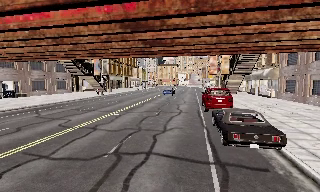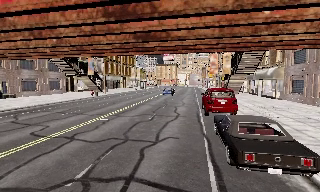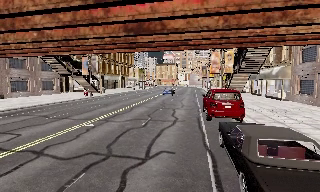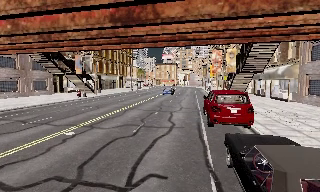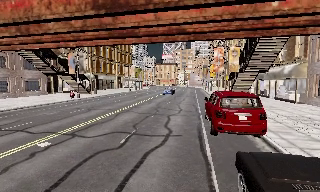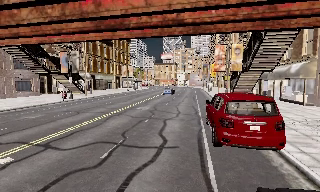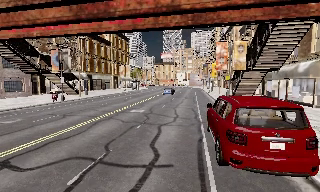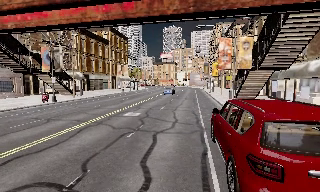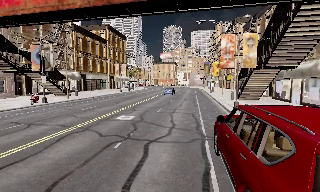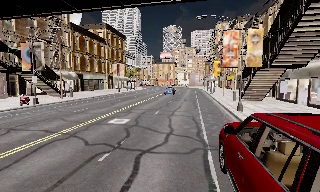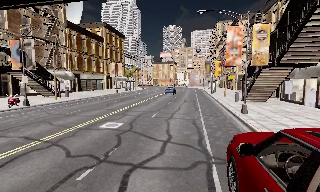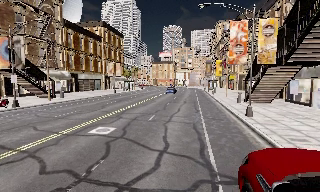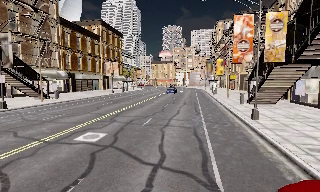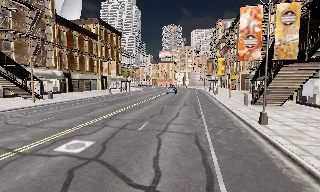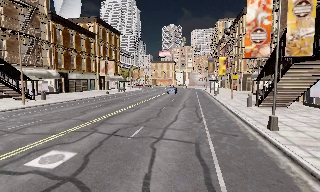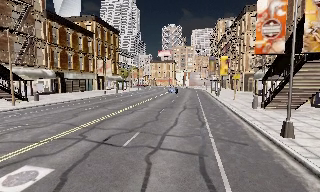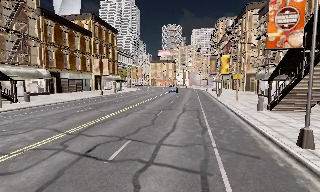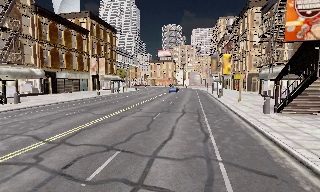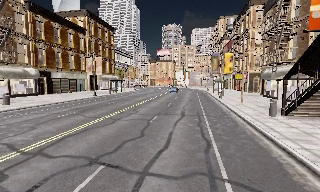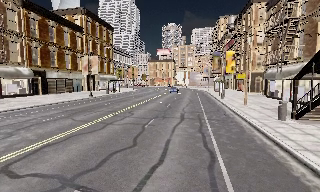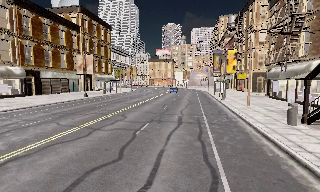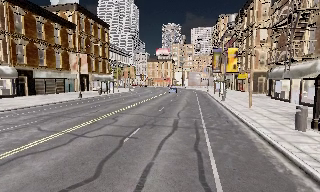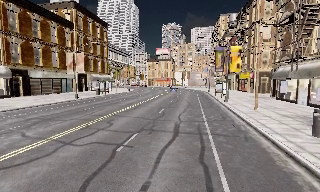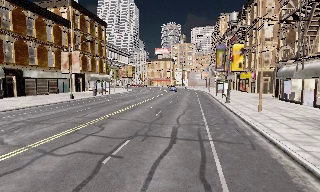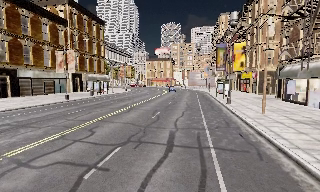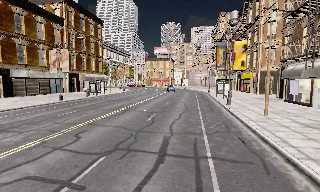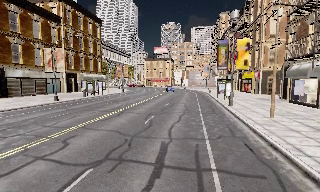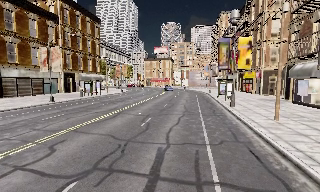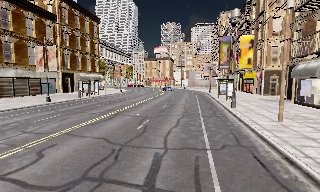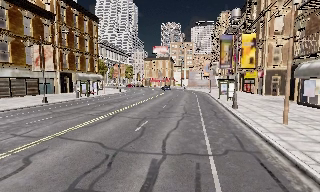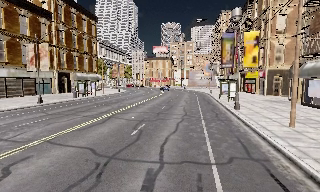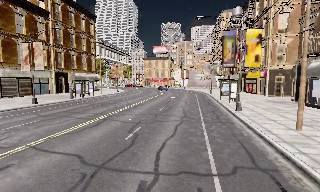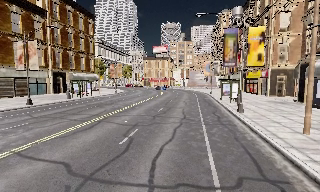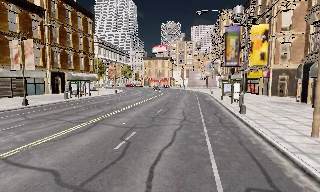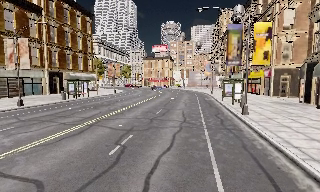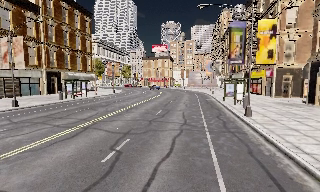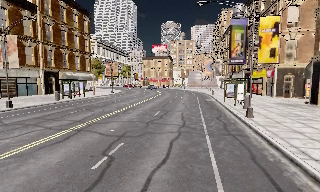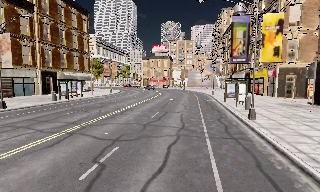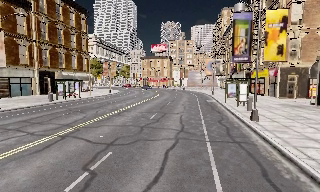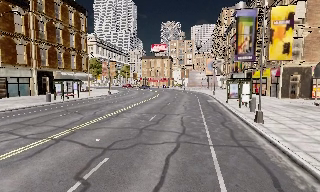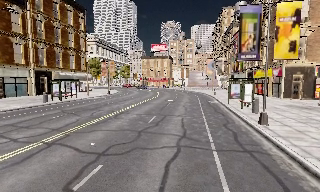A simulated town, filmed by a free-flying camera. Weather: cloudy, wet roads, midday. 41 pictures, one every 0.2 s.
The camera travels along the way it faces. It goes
forward.
0.0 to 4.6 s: The camera travels forward, about 25 m, so what stands in front looms larger.
4.6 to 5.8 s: The camera travels forward, about 4 m, so what stands in front looms larger. It loses speed.
5.8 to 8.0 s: The camera travels forward, about 6 m, so what stands in front looms larger.
The film runs forward here.
